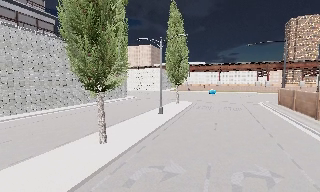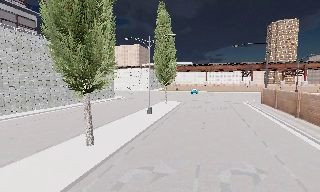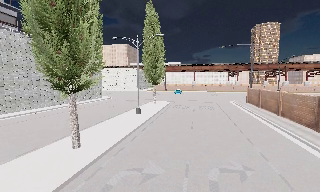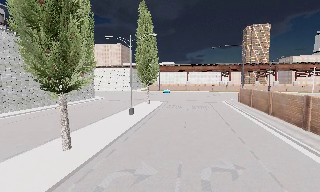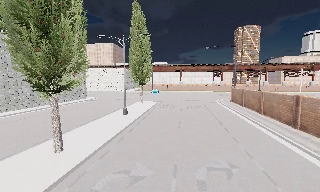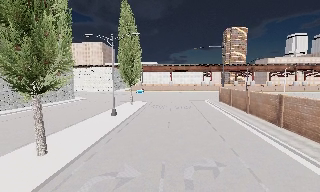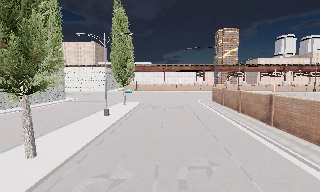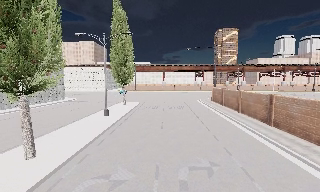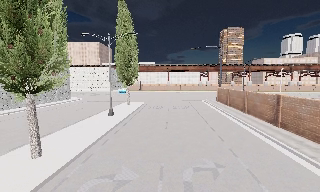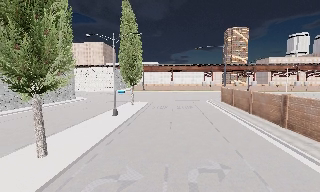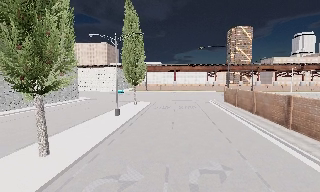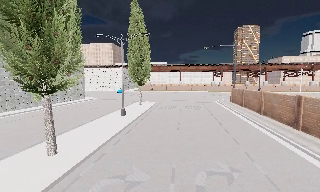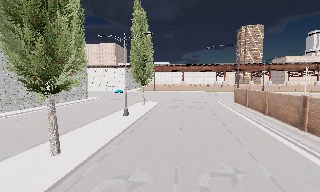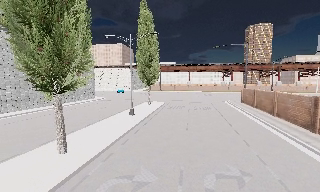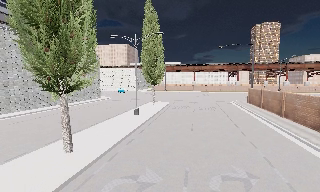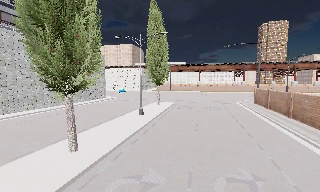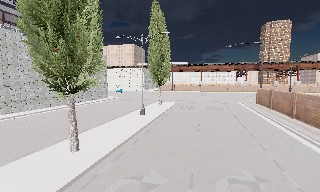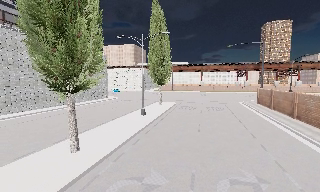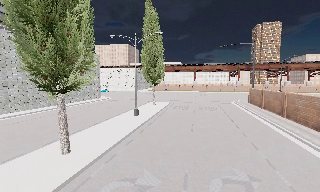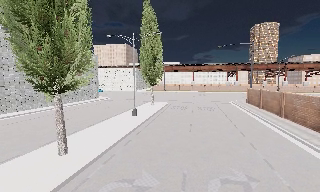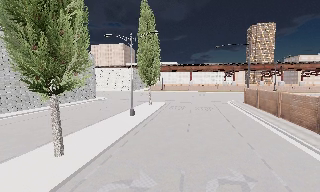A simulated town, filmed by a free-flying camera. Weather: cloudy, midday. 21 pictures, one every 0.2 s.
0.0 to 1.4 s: The camera swings to its right by about 20 degrees, and the scene slides to the left.
1.4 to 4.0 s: The camera travels forward, about 0.5 m, so what stands in front looms larger.
The film runs forward here.
